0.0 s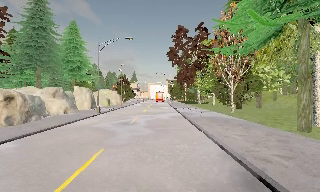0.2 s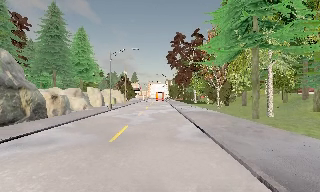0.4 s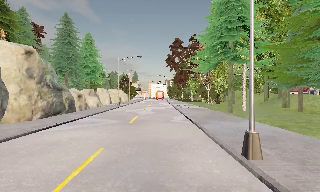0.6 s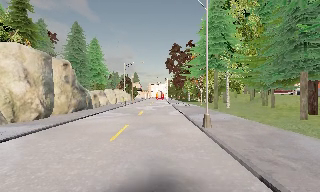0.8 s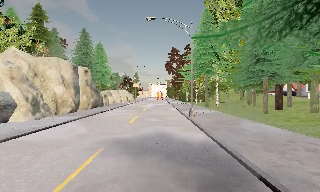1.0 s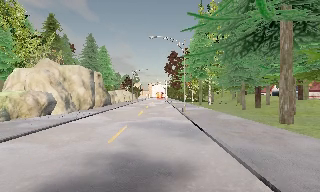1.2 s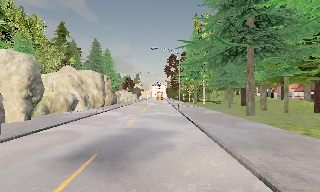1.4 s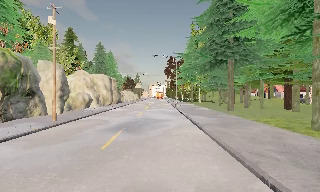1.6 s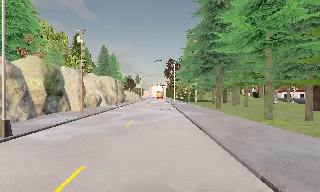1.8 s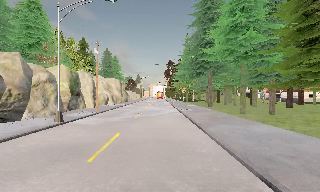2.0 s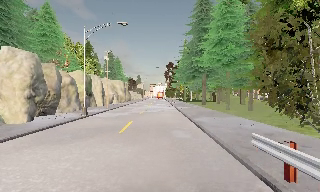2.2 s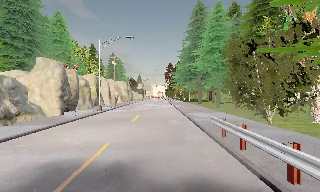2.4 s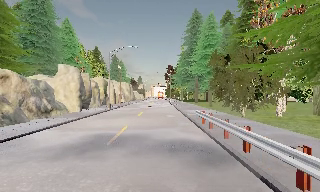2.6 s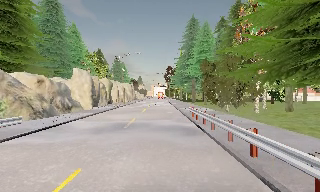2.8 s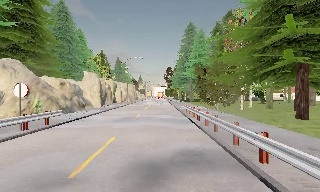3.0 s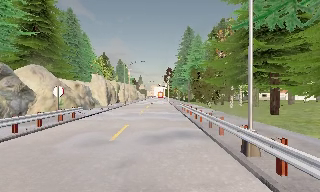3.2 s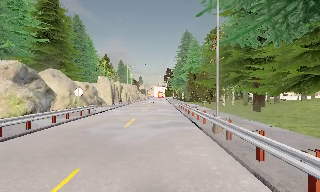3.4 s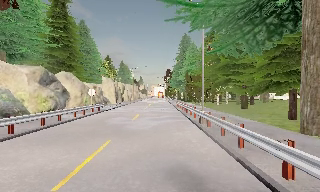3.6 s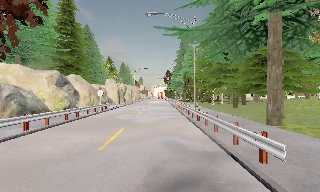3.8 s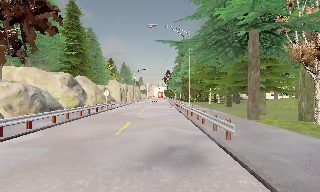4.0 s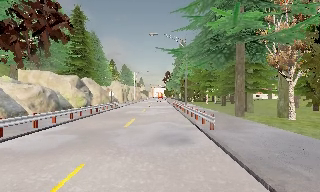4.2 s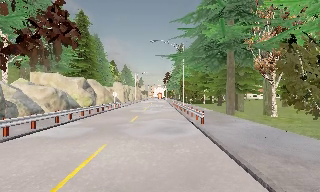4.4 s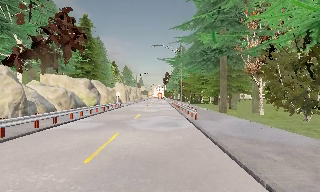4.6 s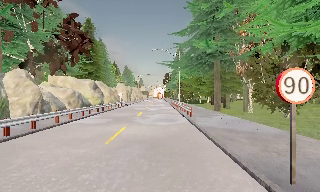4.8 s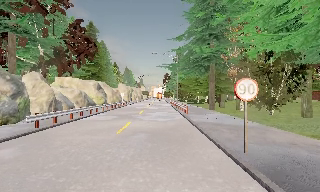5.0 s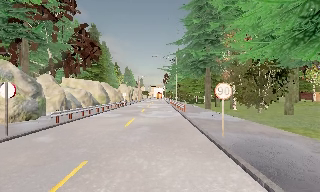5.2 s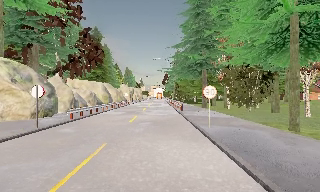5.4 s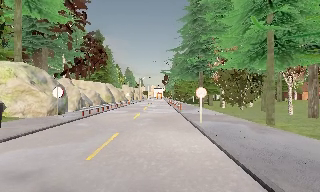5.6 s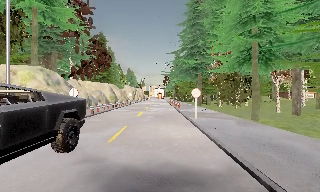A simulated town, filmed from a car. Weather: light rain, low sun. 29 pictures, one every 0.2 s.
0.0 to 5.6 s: The camera travels backward, about 80 m, so what stands in front gets smaller. It loses speed.
The film runs backward here.
